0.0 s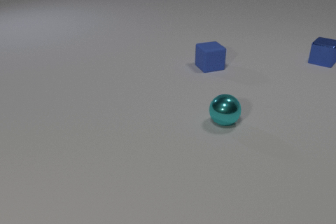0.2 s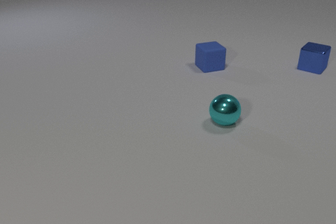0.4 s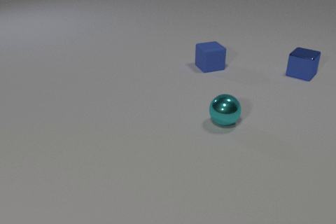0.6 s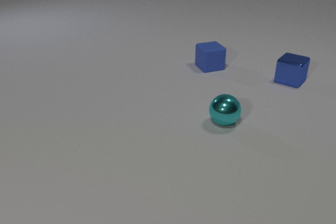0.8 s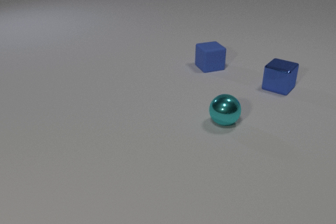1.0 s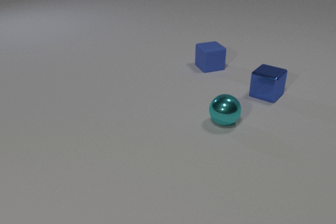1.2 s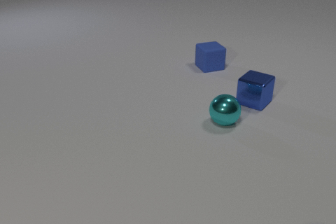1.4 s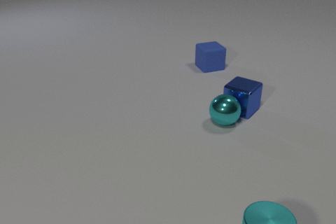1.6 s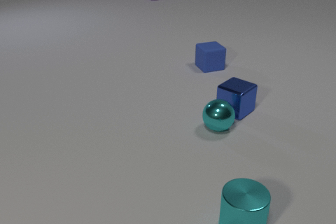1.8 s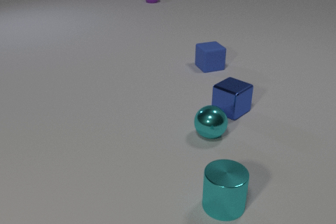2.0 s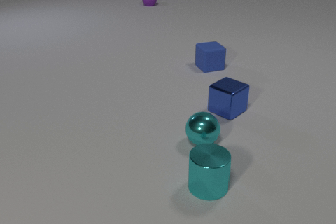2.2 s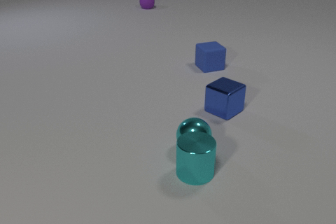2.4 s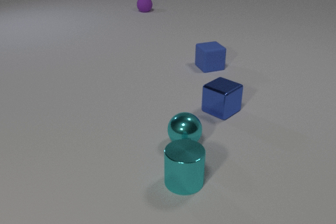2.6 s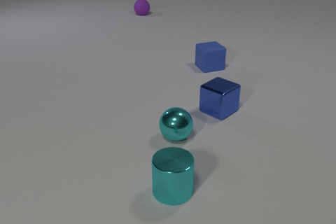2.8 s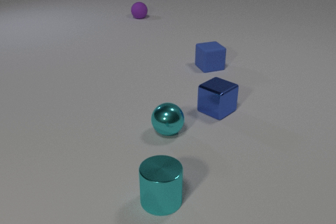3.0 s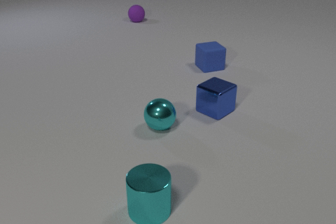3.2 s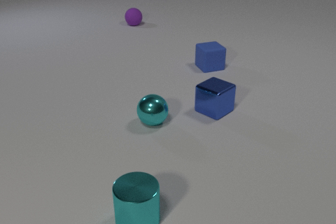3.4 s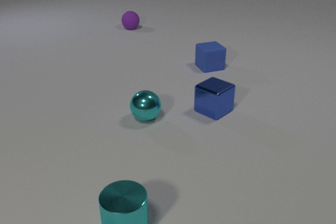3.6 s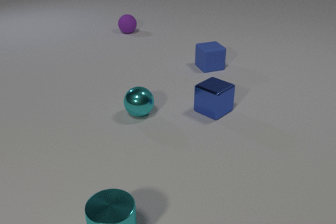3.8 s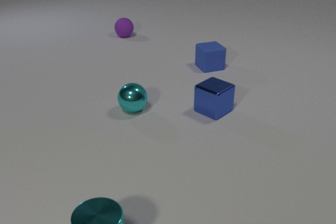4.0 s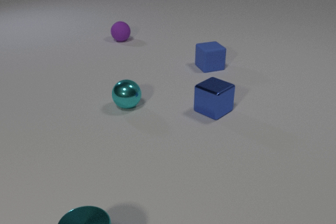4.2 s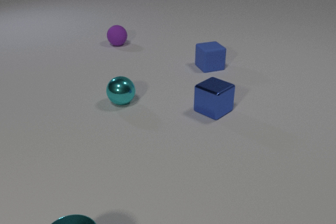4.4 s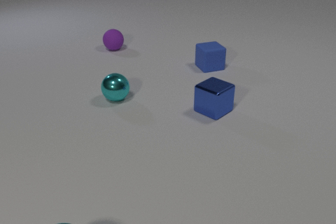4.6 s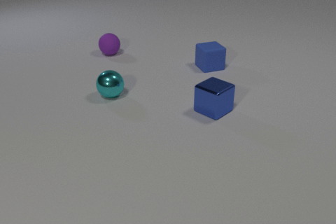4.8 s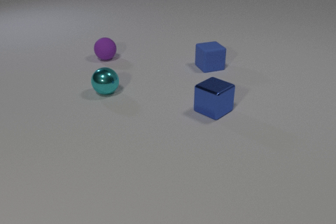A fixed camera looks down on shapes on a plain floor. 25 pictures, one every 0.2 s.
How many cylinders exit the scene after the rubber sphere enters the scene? 1.
What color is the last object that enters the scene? purple.
What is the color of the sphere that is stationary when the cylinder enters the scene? cyan.
0.0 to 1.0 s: The blue metal cube slides toward the camera and to the left.
1.0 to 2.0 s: The blue metal cube slides toward the camera and to the left. The cyan metal sphere rolls toward the camera and to the left. The cyan metal cylinder comes in at the bottom edge, slides away from the camera and to the left. The purple rubber sphere comes in at the top edge, rolls toward the camera. The blue metal cube and the cyan metal sphere collide.
2.0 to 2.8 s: The blue metal cube slides to the left. The cyan metal sphere rolls to the left and away from the camera. The cyan metal cylinder slides to the left and toward the camera. The purple rubber sphere rolls toward the camera. The cyan metal sphere and the cyan metal cylinder collide.
2.8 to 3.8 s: The cyan metal sphere rolls away from the camera and to the left. The cyan metal cylinder slides to the left and toward the camera. The purple rubber sphere rolls toward the camera.
3.8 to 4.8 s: The cyan metal sphere rolls away from the camera and to the left. The cyan metal cylinder slides to the left and toward the camera, leaves at the bottom edge. The purple rubber sphere rolls toward the camera.
